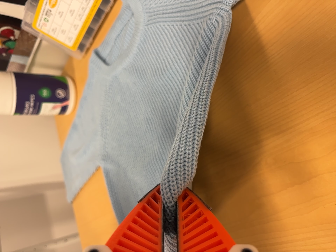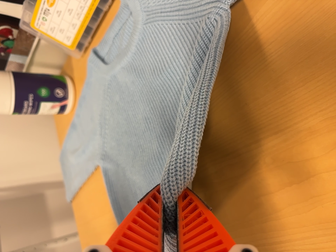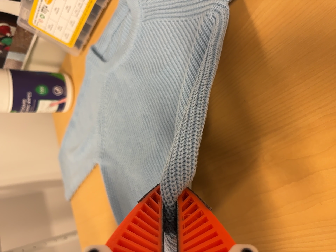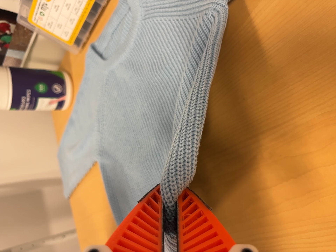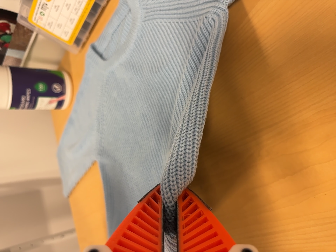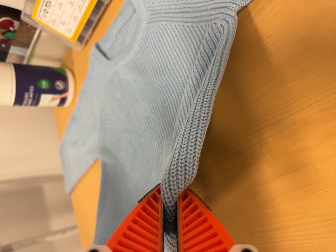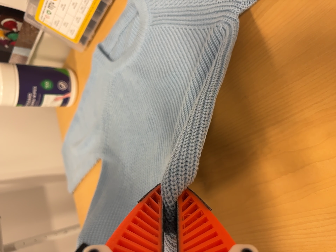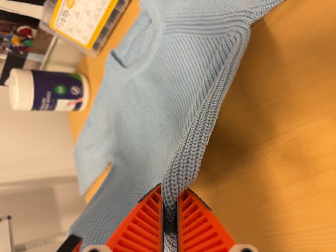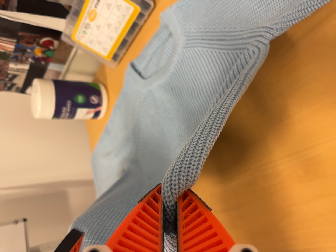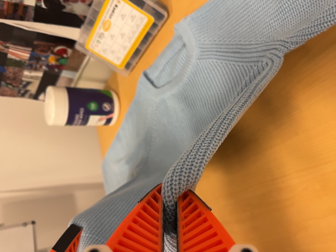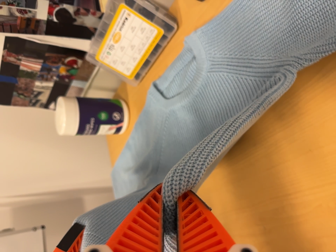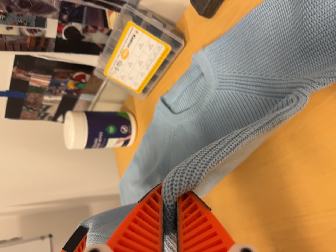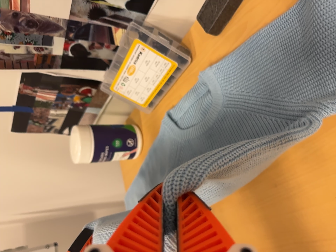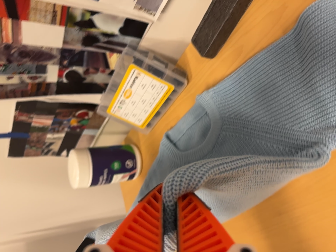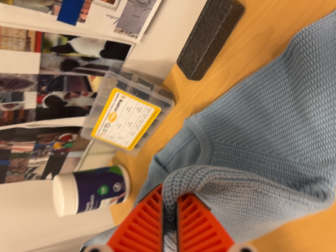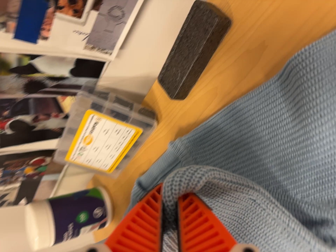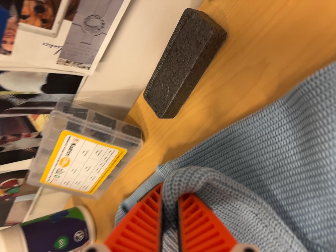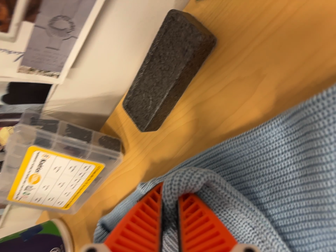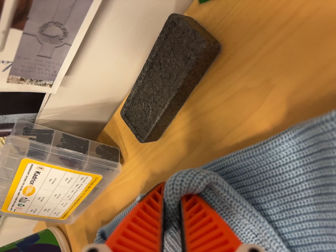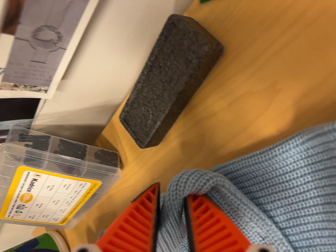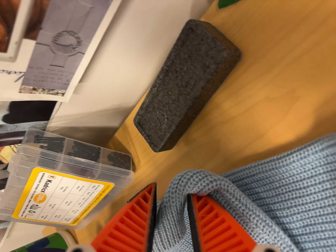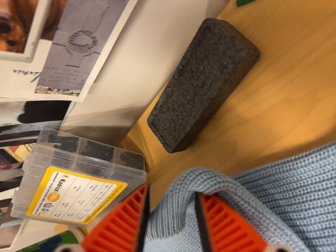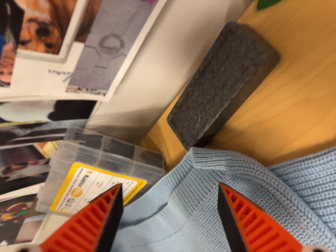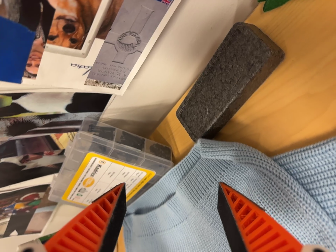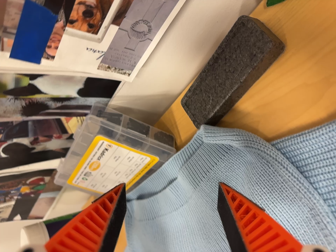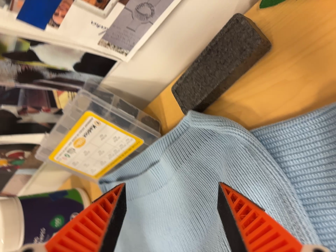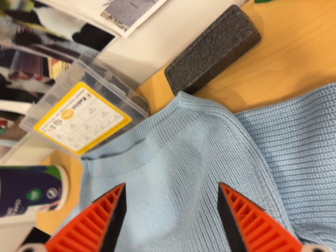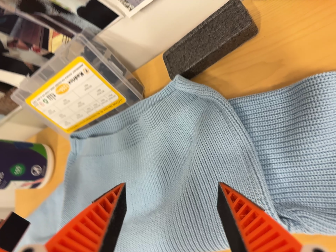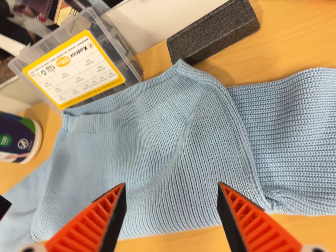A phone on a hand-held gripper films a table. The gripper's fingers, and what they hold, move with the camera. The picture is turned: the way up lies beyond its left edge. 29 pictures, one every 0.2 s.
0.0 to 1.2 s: The camera shifts only a little, or ends up much as it began.
1.2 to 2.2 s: The camera travels toward the top of its view and to its left, about 9 cm, so close, fixed things drift downward.
2.2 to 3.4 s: The scene slides to the left, as the camera pans about 15 degrees to its right. It travels toward the top of its view and forward, about 22 cm, so close, fixed things drift downward. It rolls about its line of sight by about 10 degrees, and the scene rotates counterclockwise.
3.4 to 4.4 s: The camera shifts only a little, or ends up much as it began.
4.4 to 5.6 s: The camera pans to its right by about 15 degrees. It travels toward the bottom of its view, backward and to its left, about 18 cm, so close, fixed things drift upward. It rolls about its line of sight by about 30 degrees, and the scene rotates clockwise.
The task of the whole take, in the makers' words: fold up.
The film runs forward here.
